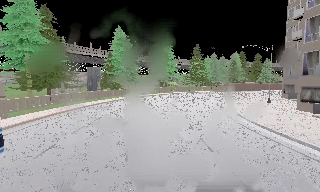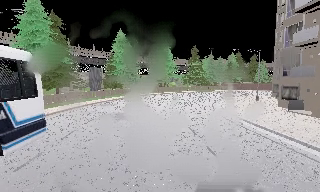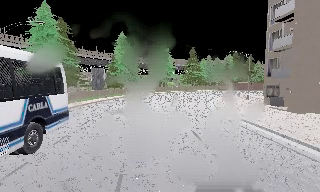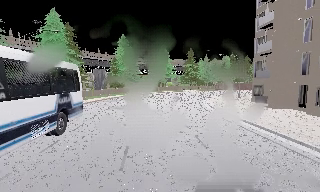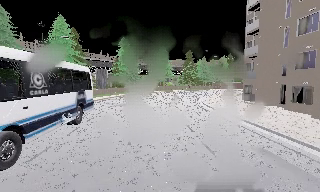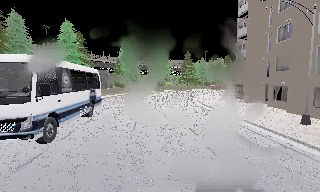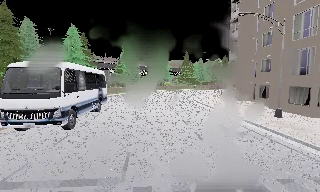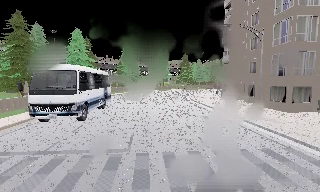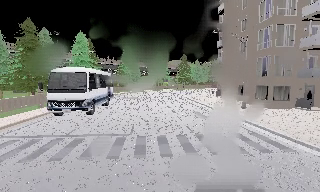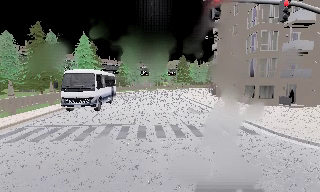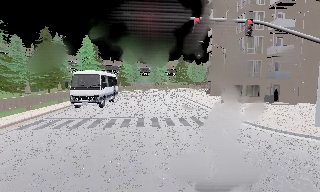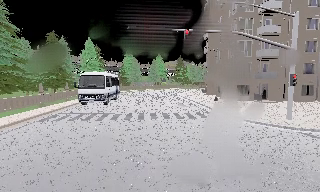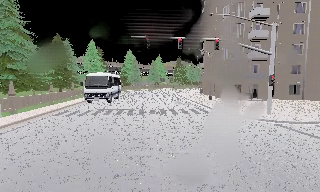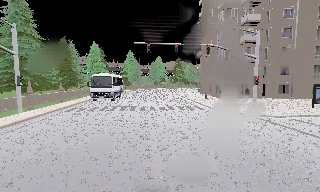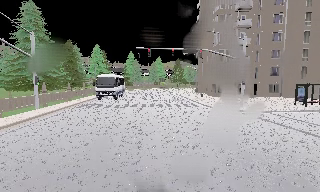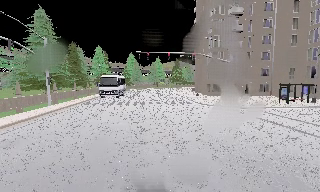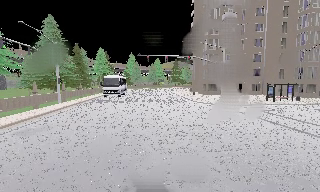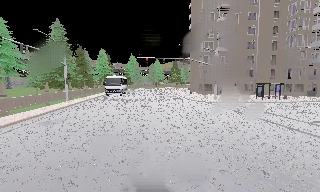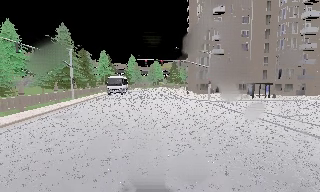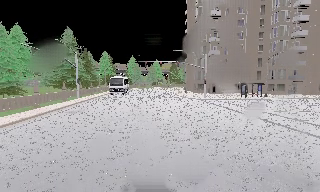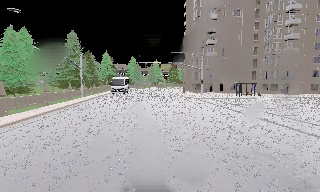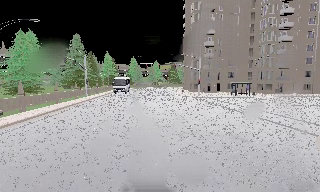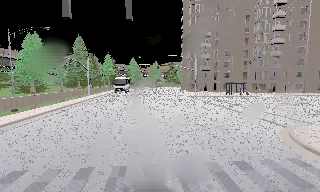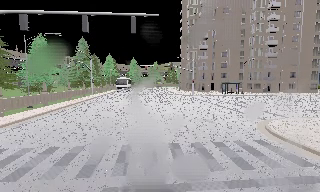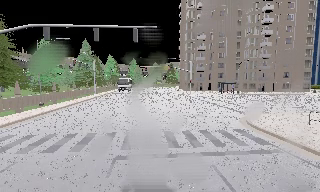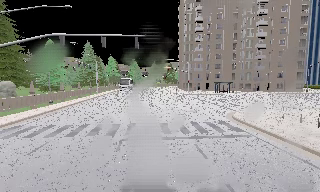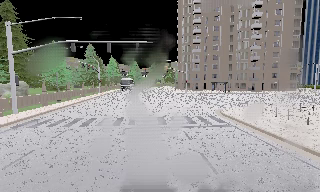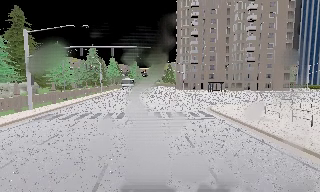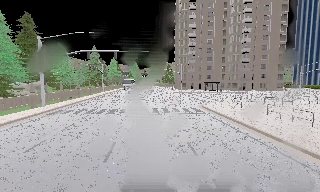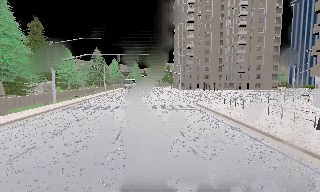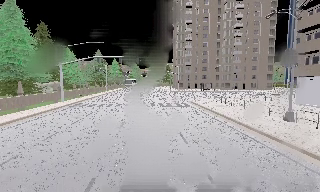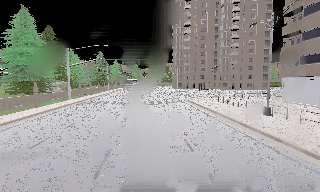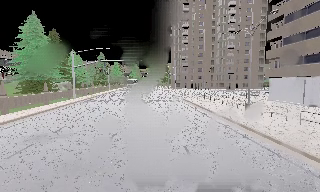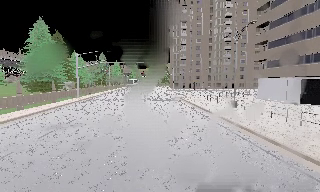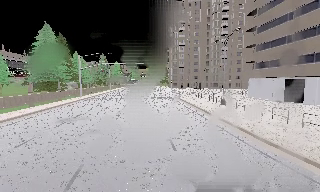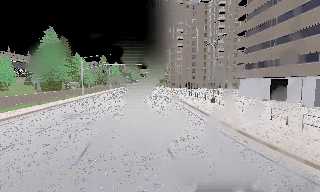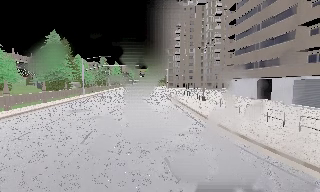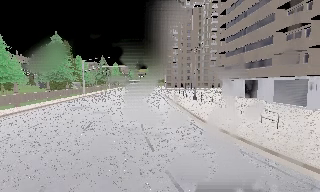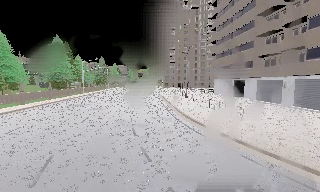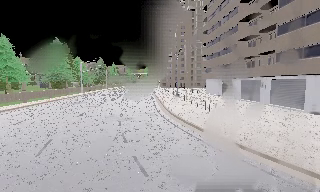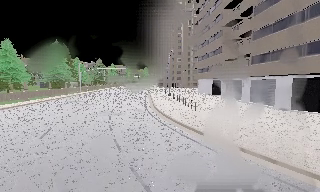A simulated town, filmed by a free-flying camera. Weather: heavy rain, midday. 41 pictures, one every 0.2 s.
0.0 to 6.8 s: The camera travels backward, about 70 m, so what stands in front gets smaller.
6.8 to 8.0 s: The camera travels backward and to its right, about 13 m, so what stands in front gets smaller.
The film runs backward here.
